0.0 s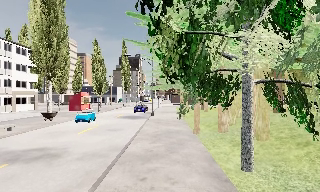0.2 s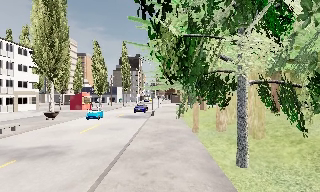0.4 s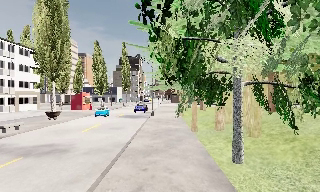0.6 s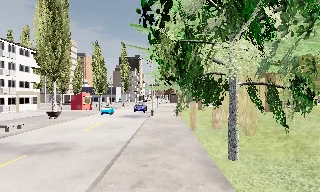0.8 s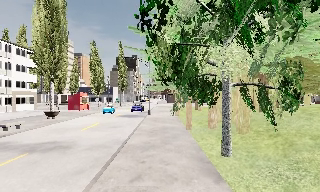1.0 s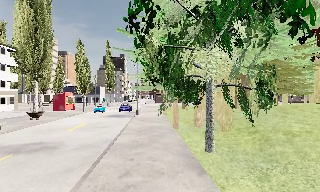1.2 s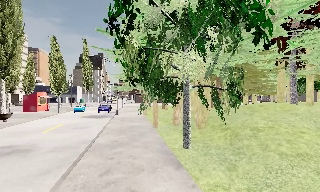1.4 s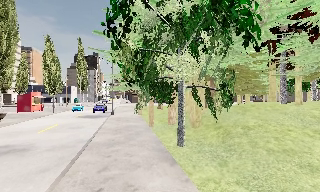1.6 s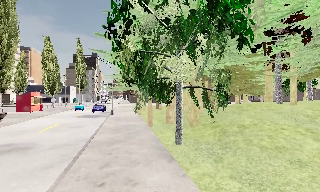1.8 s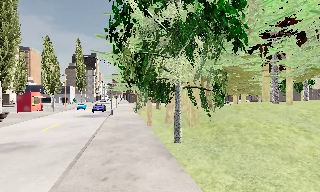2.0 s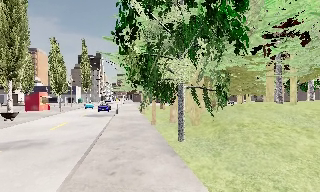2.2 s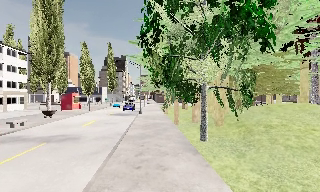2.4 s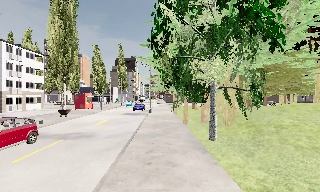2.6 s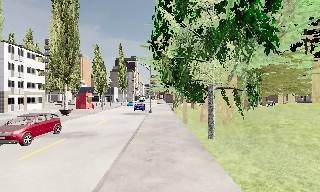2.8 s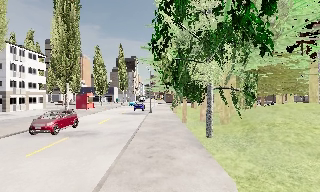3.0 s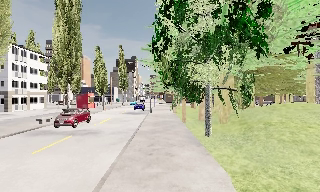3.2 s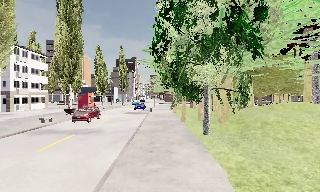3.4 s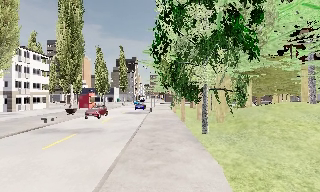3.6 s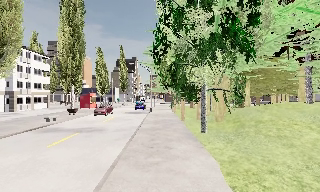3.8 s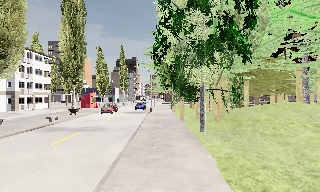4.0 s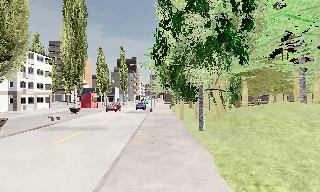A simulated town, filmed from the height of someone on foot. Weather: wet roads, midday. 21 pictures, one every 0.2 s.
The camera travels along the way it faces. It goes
backward.
0.0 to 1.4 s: The camera swings to its right by about 15 degrees, and the scene slides to the left. It travels backward, about 2 m, so what stands in front gets smaller.
1.4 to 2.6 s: The scene slides to the right, as the camera pans about 10 degrees to its left. It travels backward, about 2 m, so what stands in front gets smaller.
2.6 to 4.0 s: The camera travels backward, about 2 m, so what stands in front gets smaller.
The film runs backward here.
